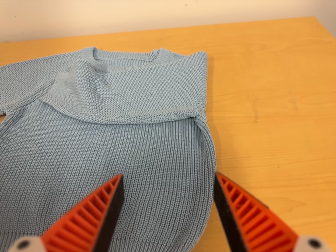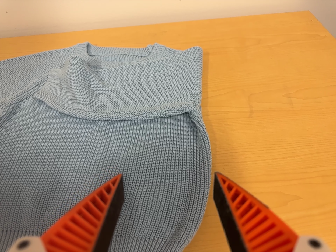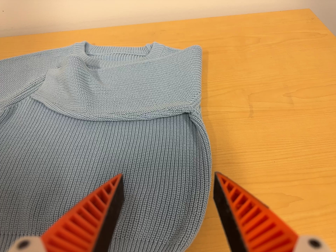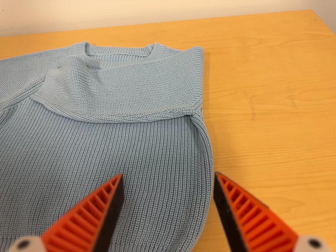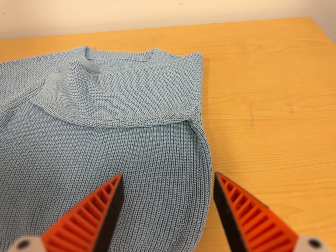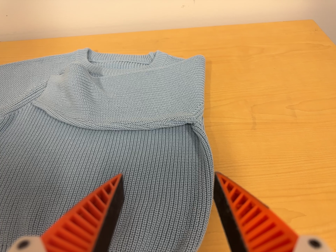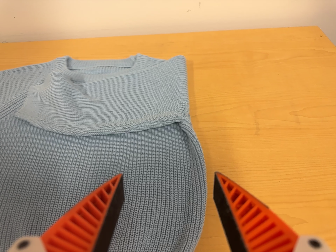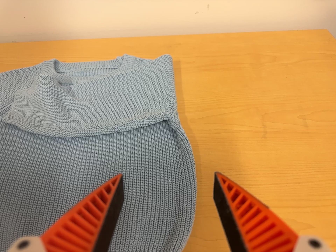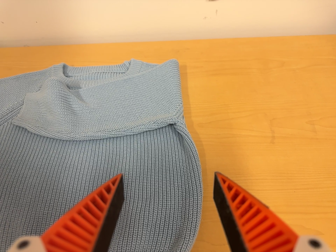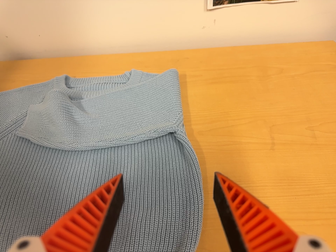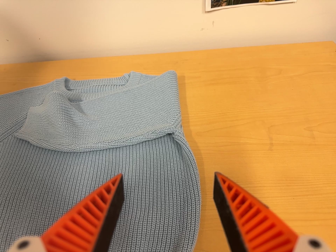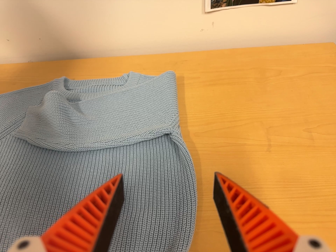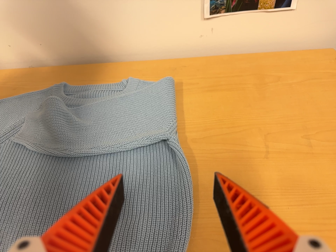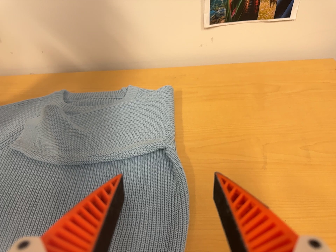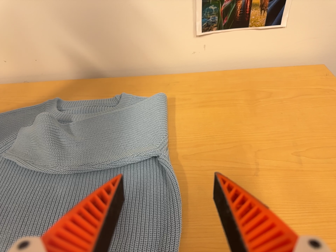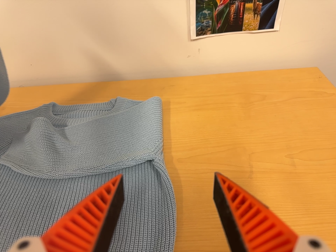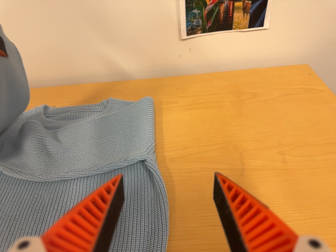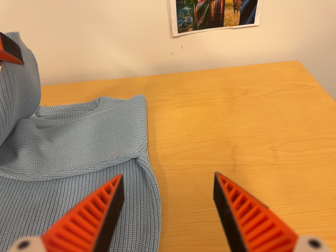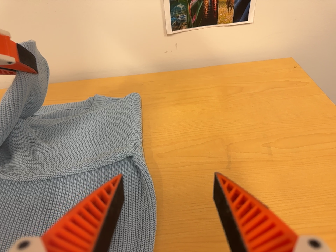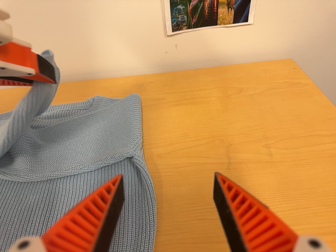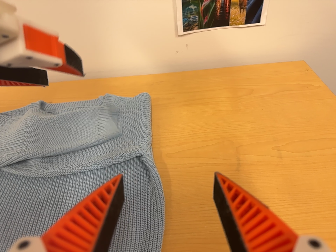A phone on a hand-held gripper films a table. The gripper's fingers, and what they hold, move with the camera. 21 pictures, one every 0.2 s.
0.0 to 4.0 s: The camera travels to its right, about 6 cm, so close, fixed things drift to the left.
The film runs forward here.
